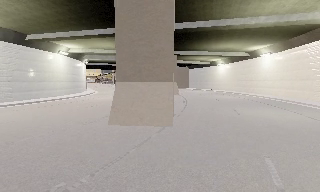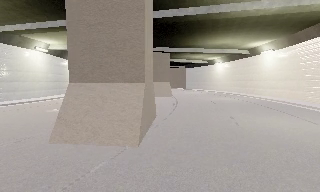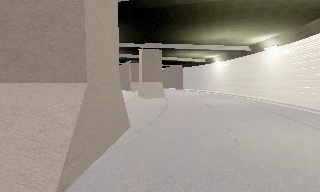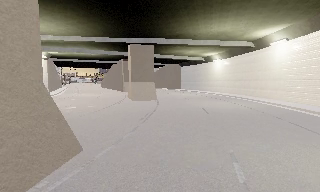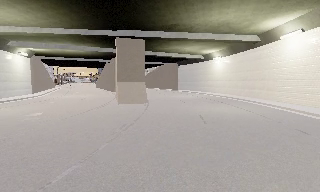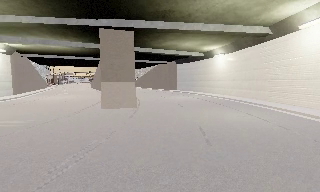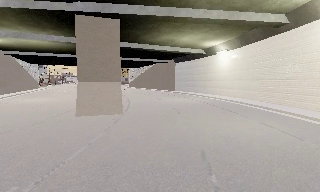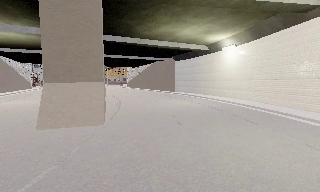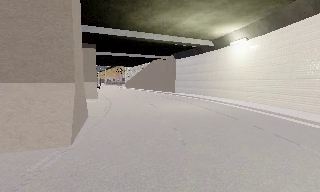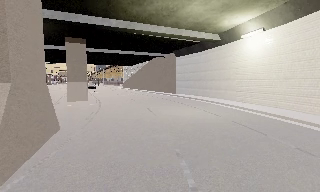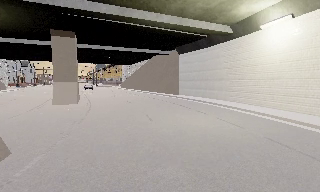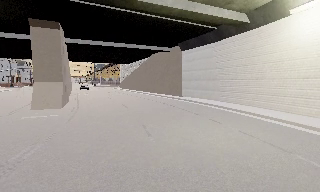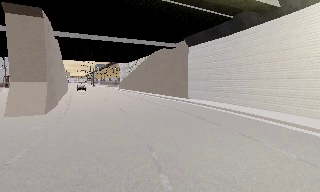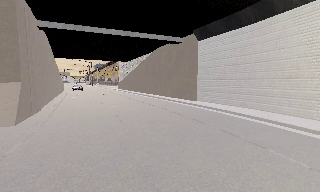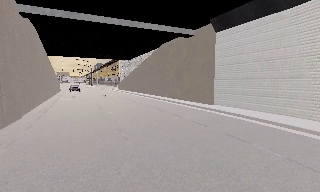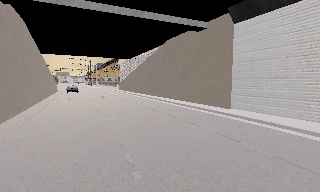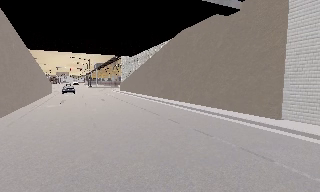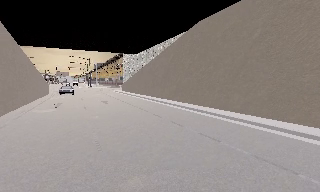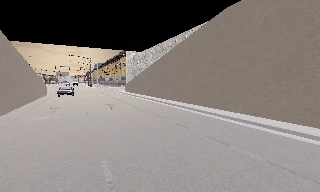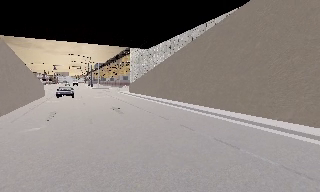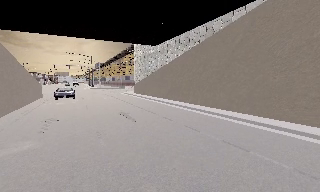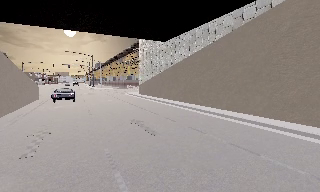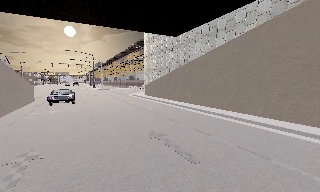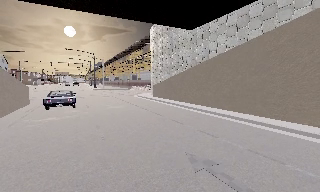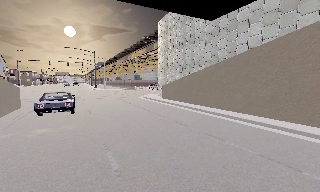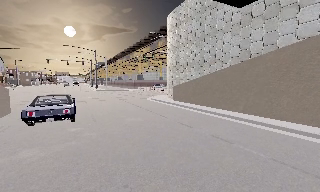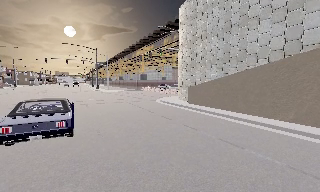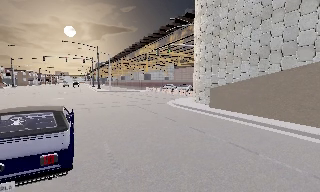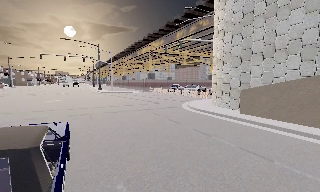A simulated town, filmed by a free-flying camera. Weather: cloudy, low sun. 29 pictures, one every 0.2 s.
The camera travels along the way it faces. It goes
forward.
0.0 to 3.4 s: The camera travels forward, about 40 m, so what stands in front looms larger.
3.4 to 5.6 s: The camera travels forward and to its left, about 25 m, so what stands in front looms larger.
The film runs forward here.
